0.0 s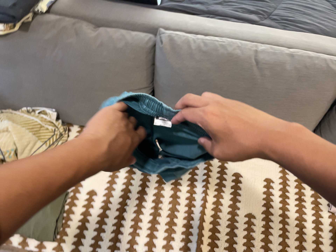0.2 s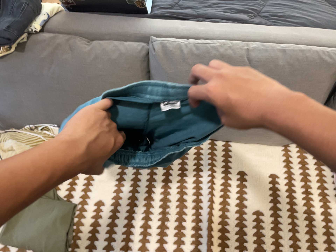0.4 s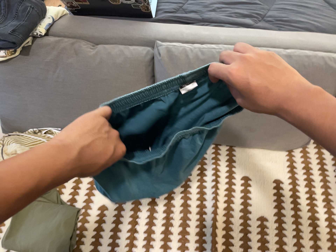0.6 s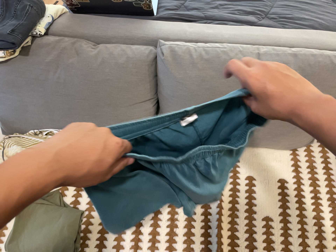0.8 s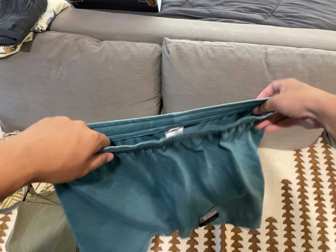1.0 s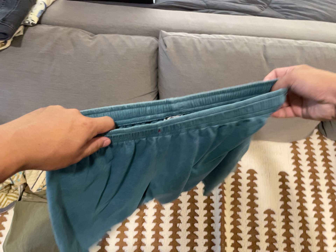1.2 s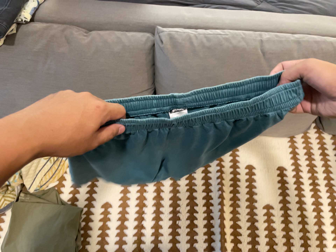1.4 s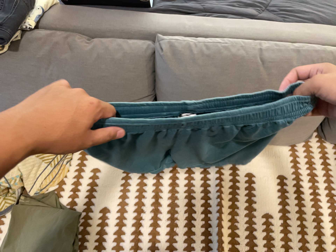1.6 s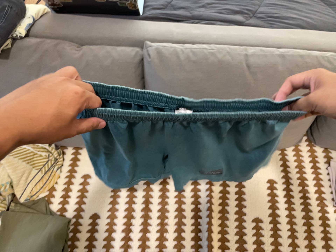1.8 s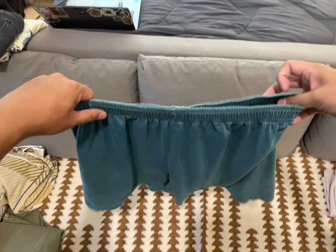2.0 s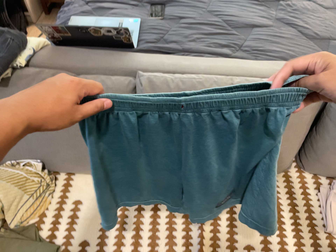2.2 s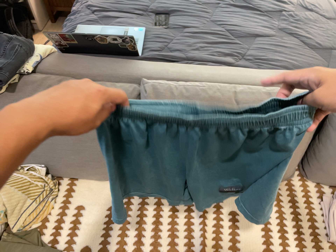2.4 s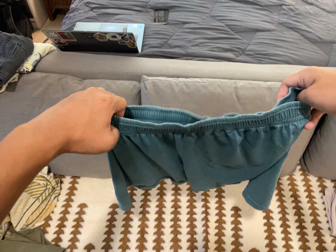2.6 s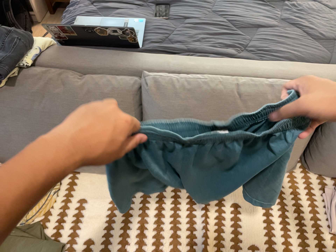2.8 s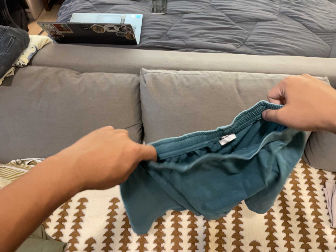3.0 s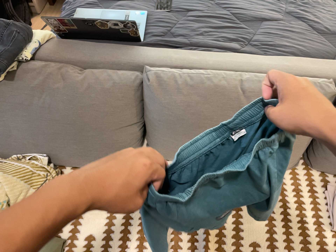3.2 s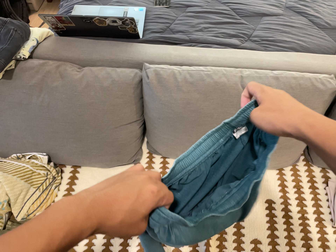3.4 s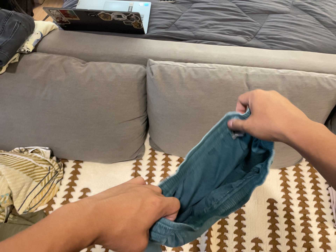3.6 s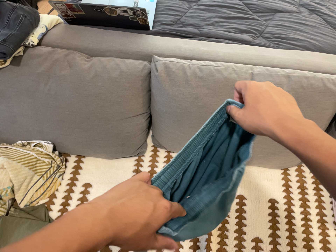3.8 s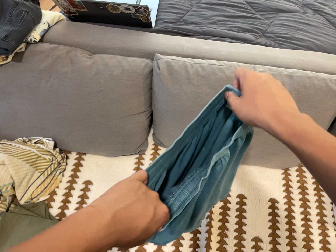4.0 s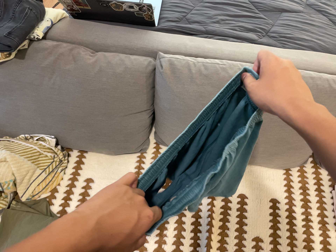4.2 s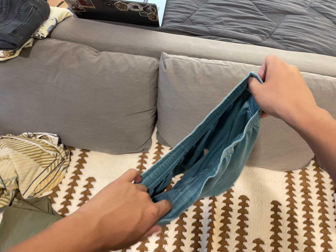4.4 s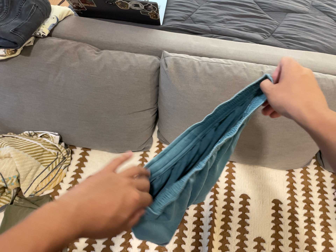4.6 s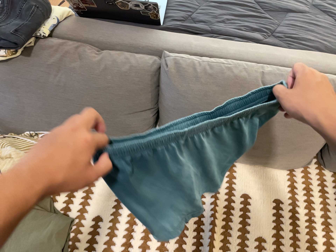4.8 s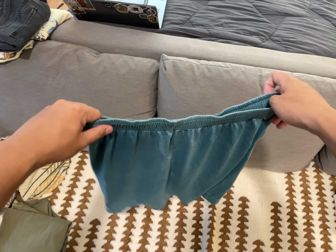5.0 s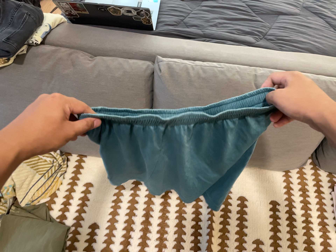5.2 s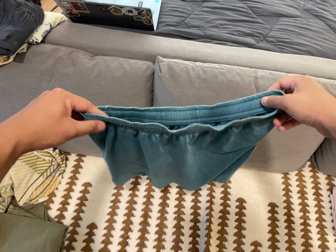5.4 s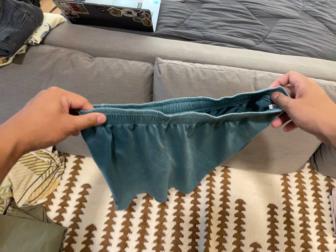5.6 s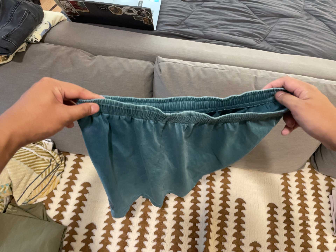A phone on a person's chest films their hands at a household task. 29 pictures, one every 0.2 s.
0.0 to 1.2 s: The camera travels to its left and toward the top of its view, about 10 cm.
1.2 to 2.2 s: The camera travels to its right and backward, about 10 cm, so close, fixed things drift to the left. Its aim tips toward the top of its view by about 10 degrees, and the scene shifts downward.
2.2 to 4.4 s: The camera shifts only a little, or ends up much as it began.
4.4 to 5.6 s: The camera keeps its place and its aim.
The film runs forward here.
